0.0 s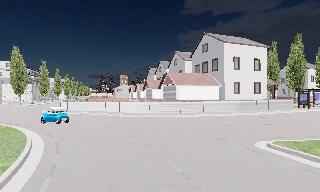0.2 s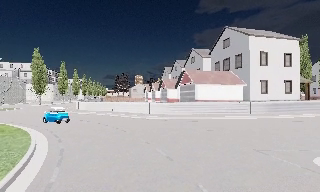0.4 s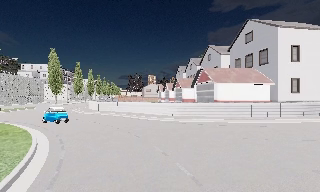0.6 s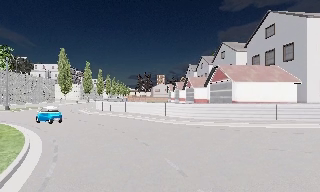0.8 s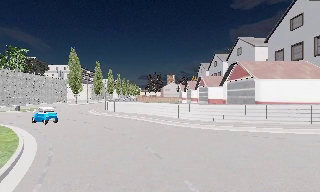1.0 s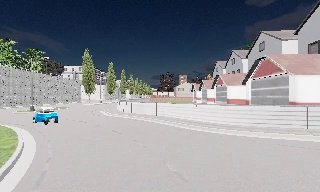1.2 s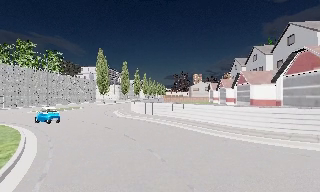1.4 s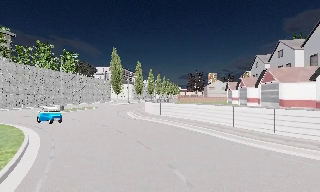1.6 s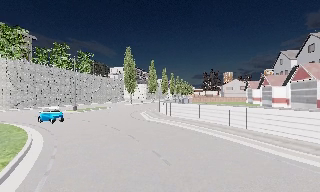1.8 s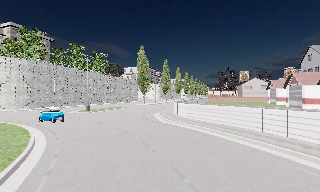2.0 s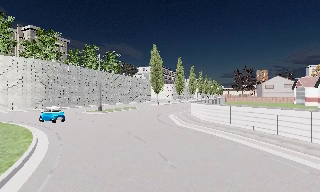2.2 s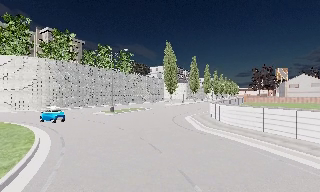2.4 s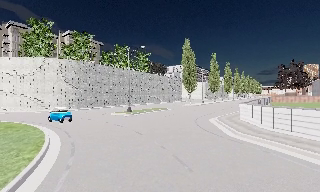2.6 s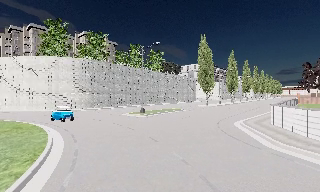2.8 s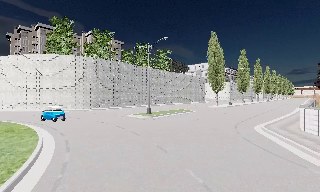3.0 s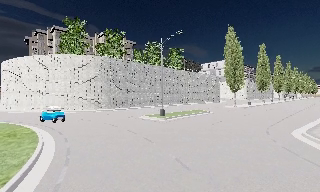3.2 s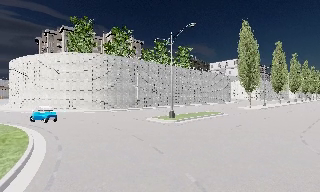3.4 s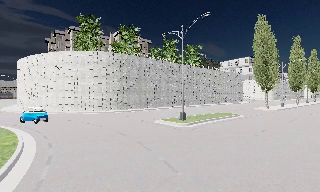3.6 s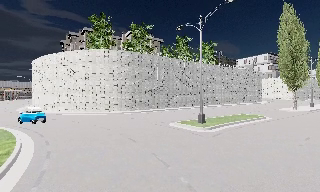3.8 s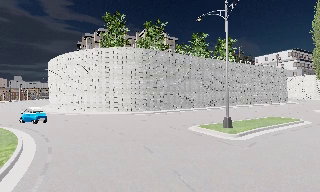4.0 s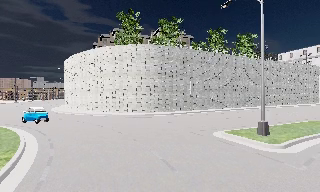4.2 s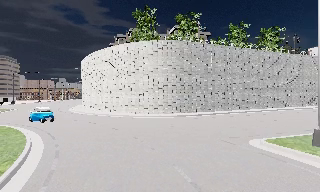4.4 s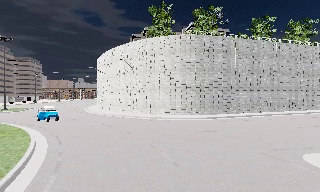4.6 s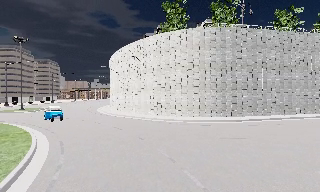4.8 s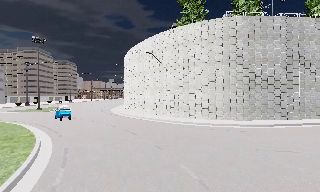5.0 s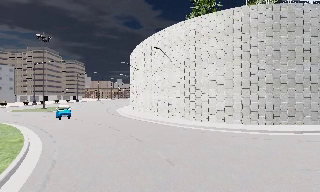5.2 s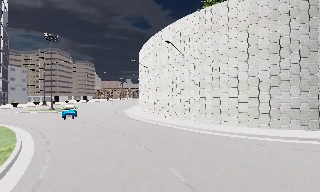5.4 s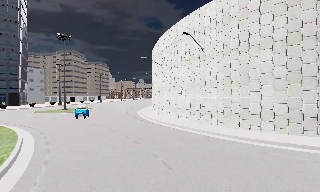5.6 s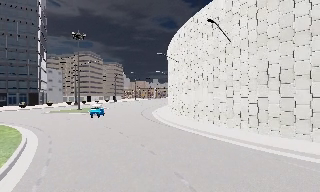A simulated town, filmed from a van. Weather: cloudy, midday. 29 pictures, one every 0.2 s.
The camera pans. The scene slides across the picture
to the right.
The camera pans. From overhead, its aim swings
counterclockwise.
0.0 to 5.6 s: The camera swings to its left by about 120 degrees, and the scene slides to the right. It travels forward, about 40 m.
The film runs forward here.
